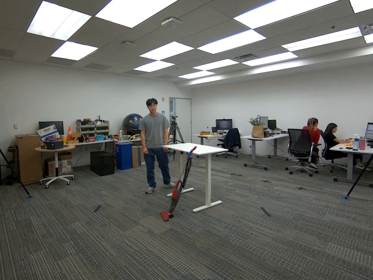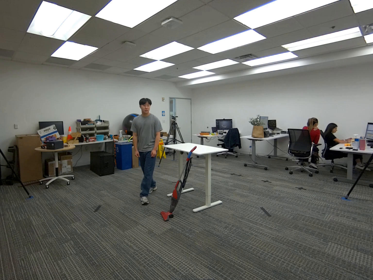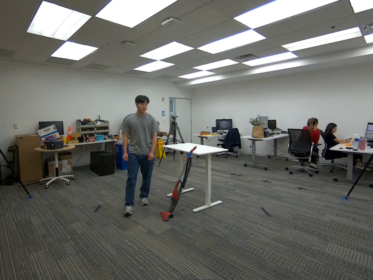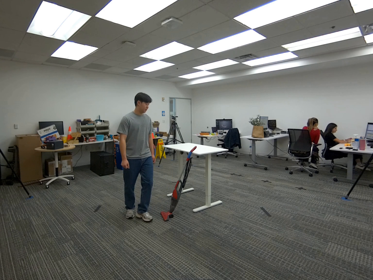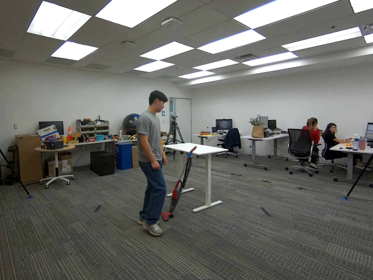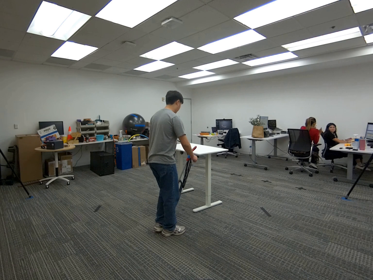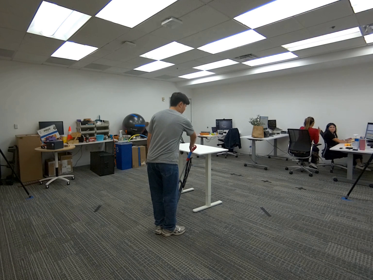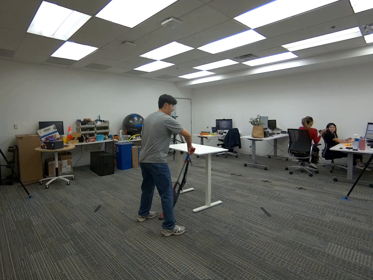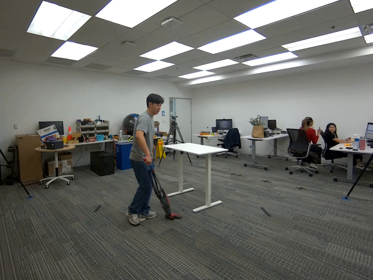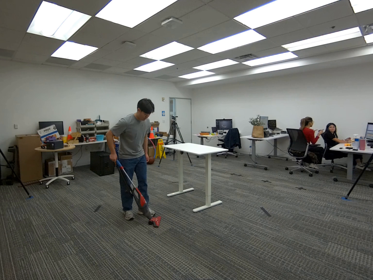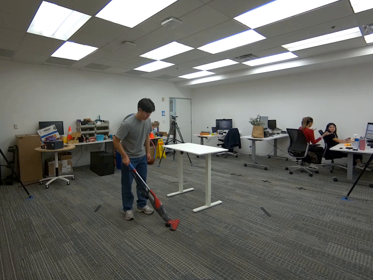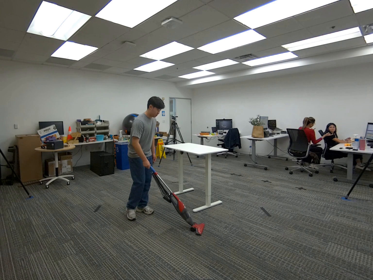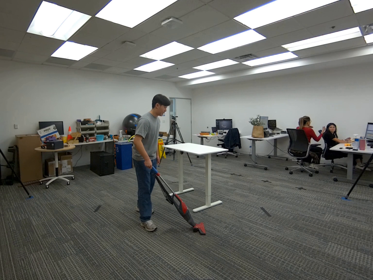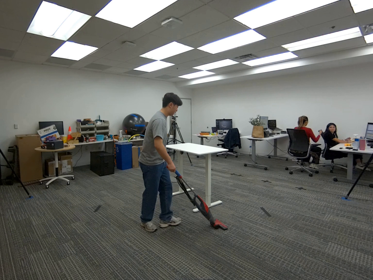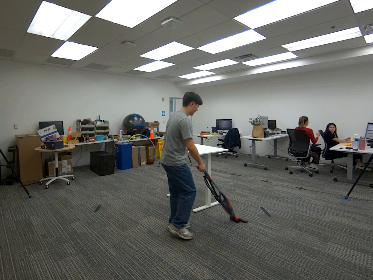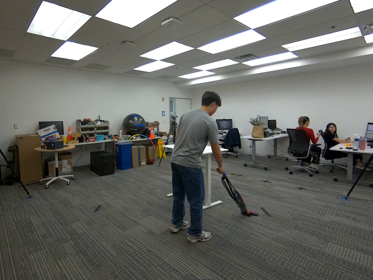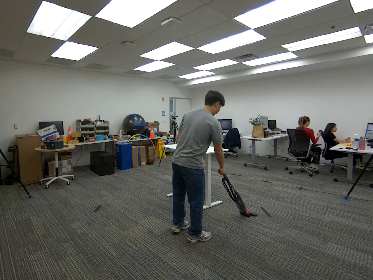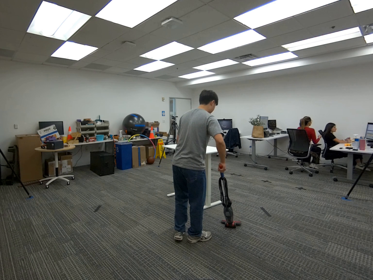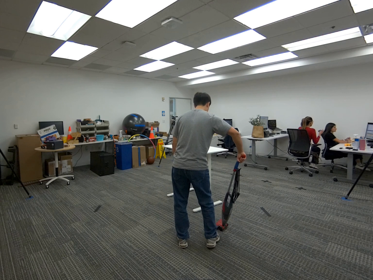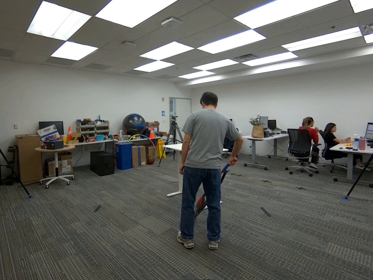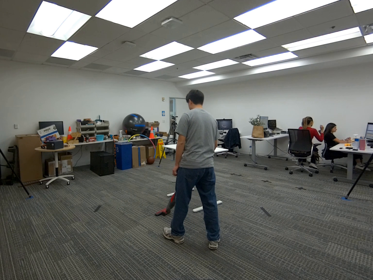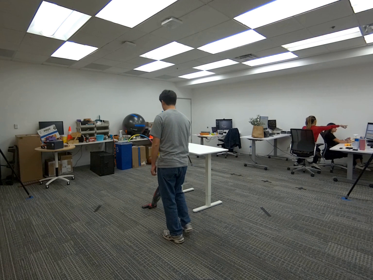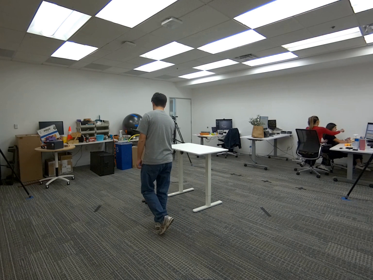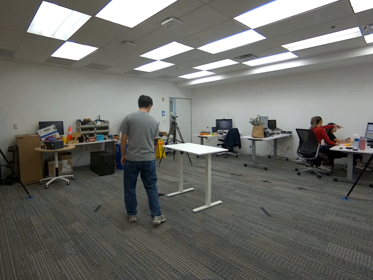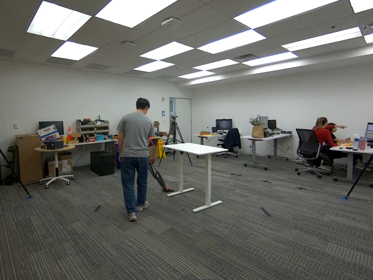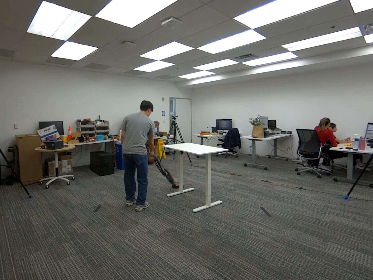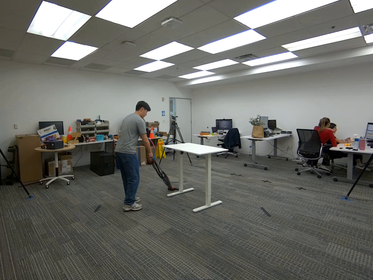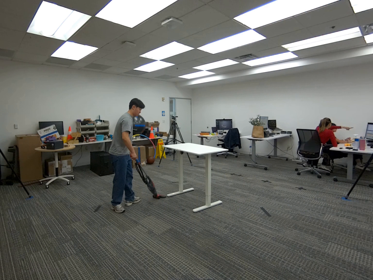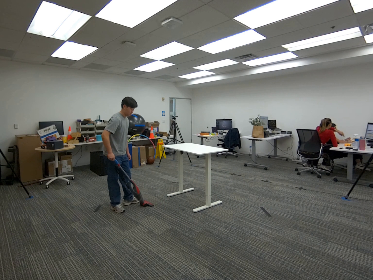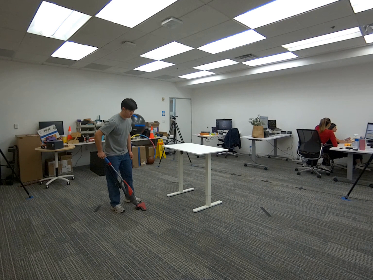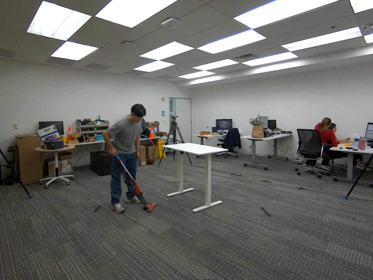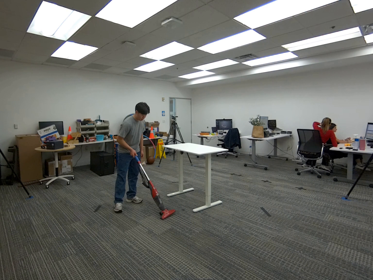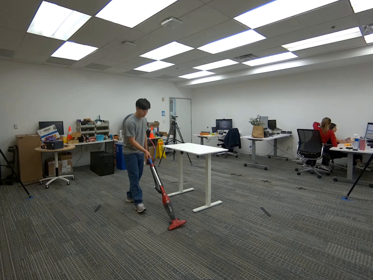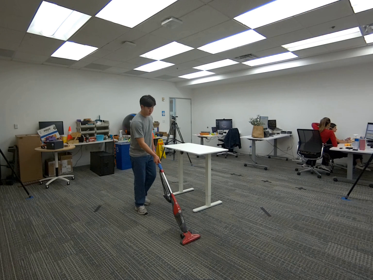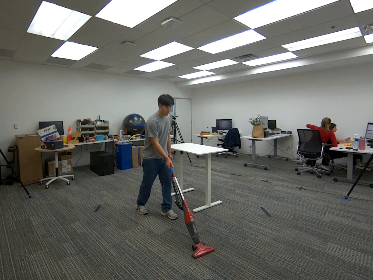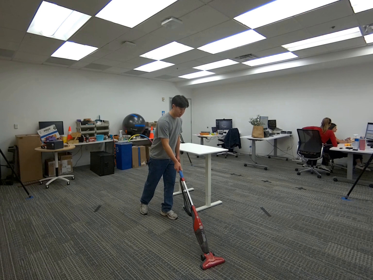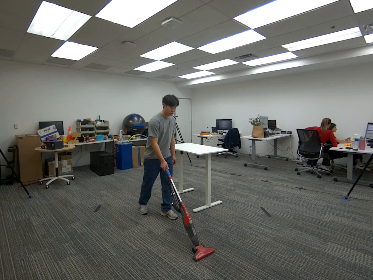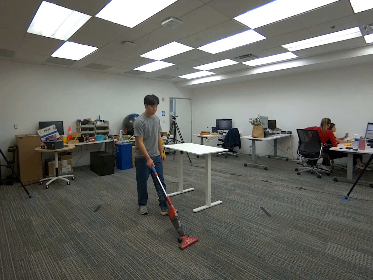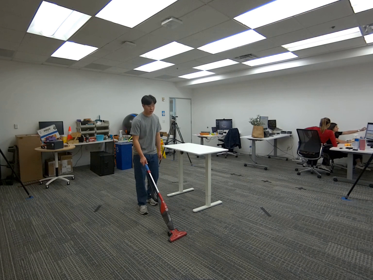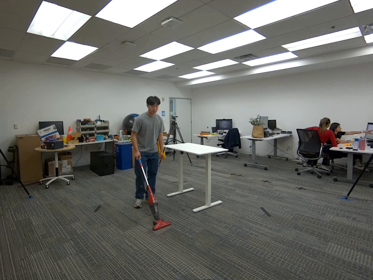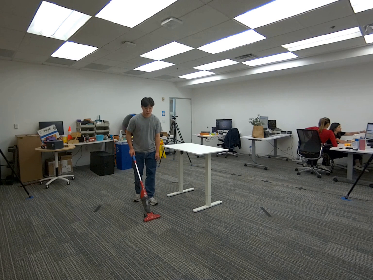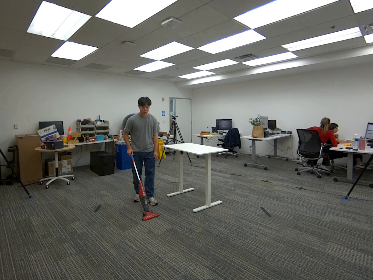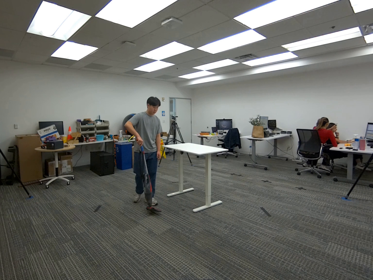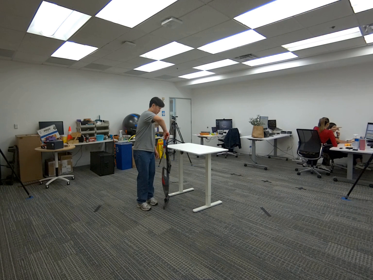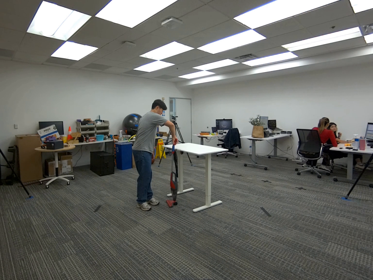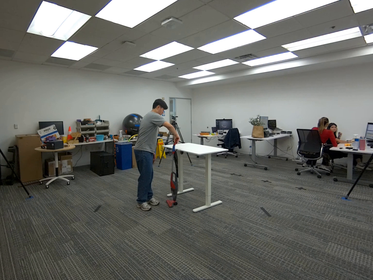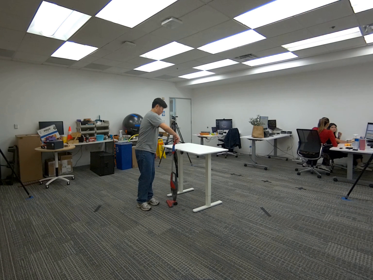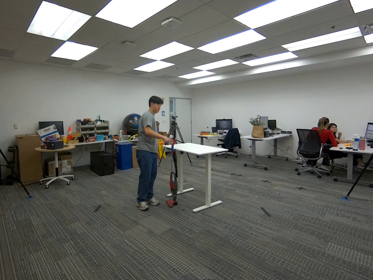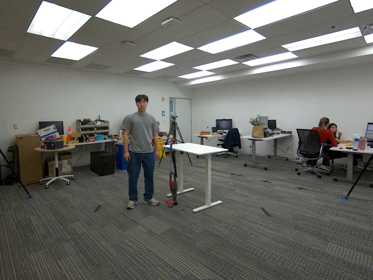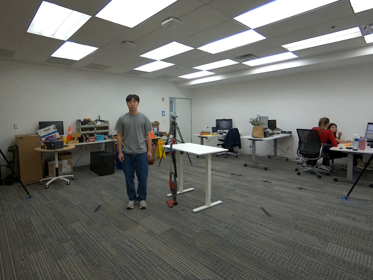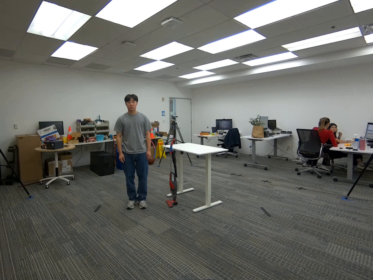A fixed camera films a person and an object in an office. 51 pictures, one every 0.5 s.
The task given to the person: Walk over to the vacum leaning against the white desk and grasp the vaccum using one hand from the top handle. Proceed to vaccum within the bounding area. Place the vaccum near the white desk when complete.
